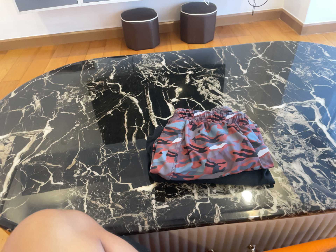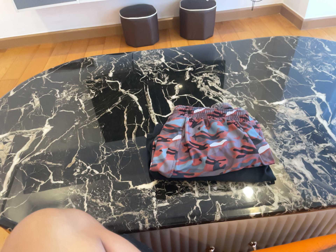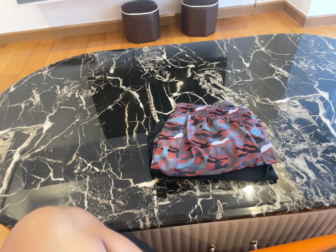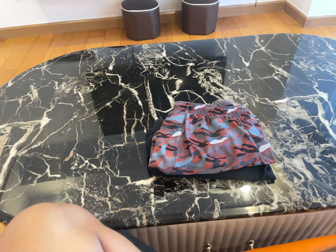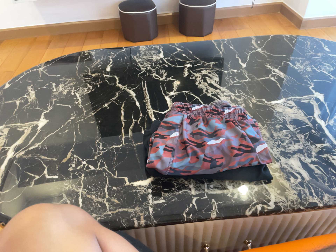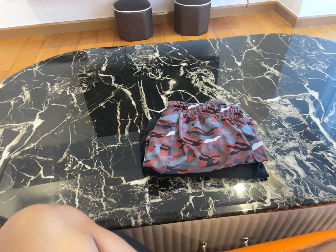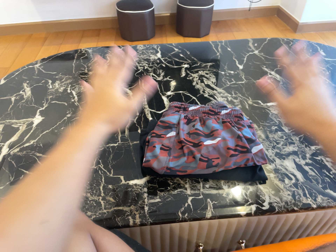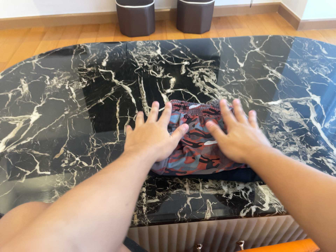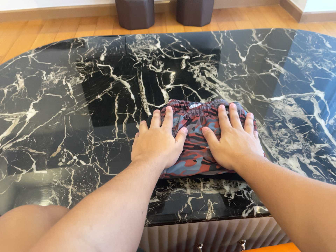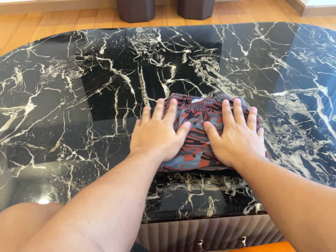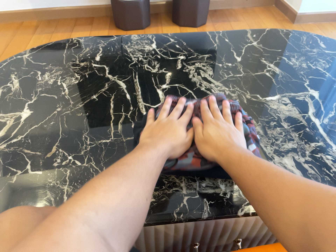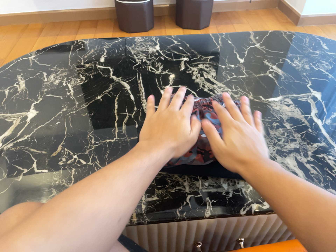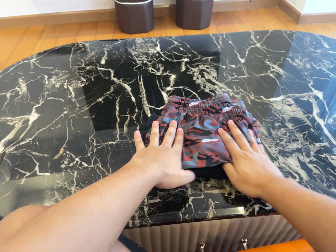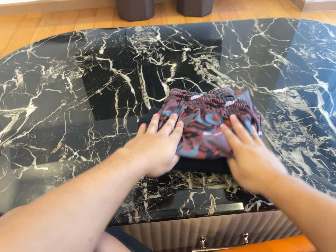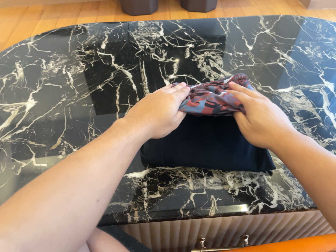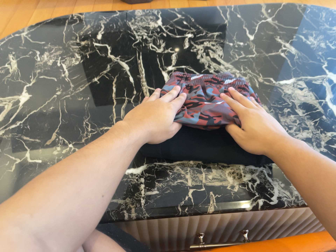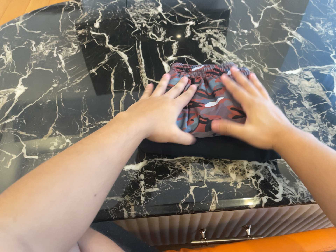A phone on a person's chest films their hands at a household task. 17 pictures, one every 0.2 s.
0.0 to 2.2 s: The camera shifts only a little, or ends up much as it began.
2.2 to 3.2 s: The camera travels forward, about 8 cm, so what stands in front looms larger. Its aim tips toward the bottom of its view by about 10 degrees.
The film runs backward here.
